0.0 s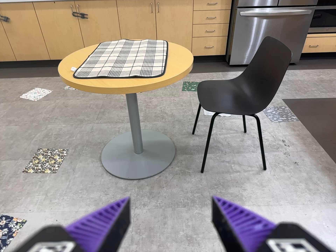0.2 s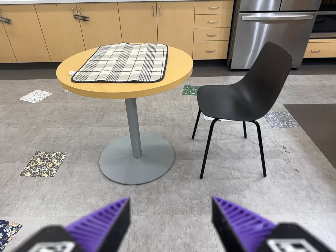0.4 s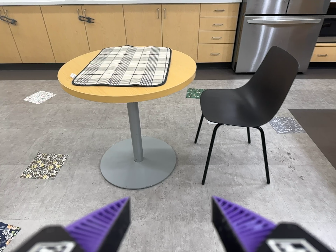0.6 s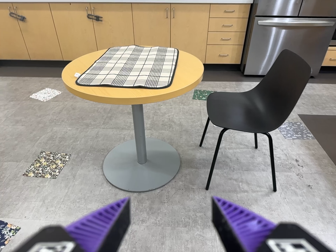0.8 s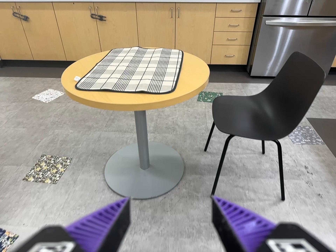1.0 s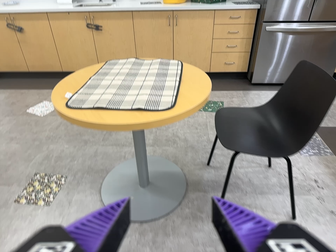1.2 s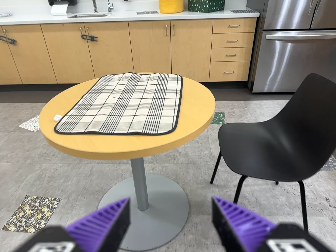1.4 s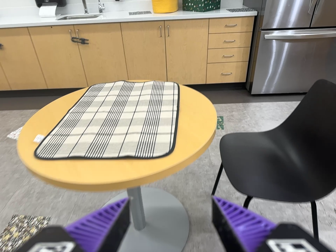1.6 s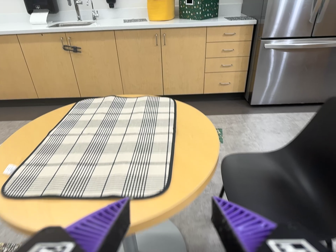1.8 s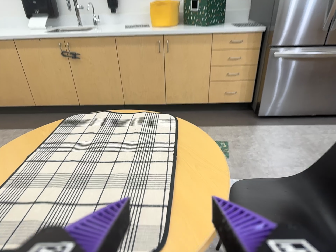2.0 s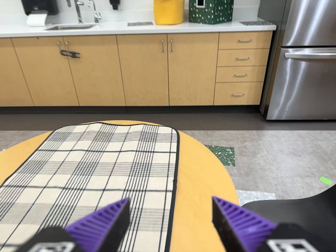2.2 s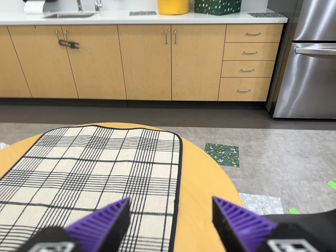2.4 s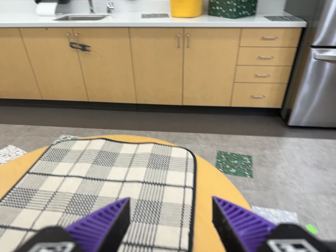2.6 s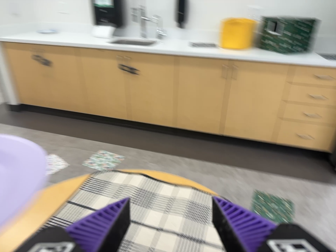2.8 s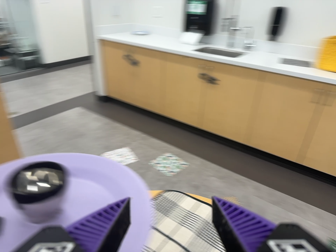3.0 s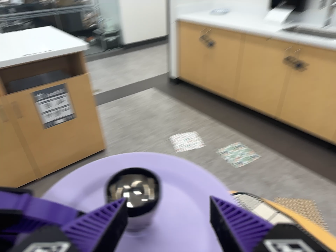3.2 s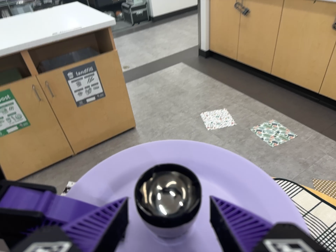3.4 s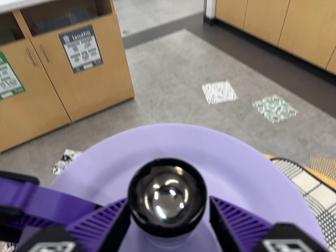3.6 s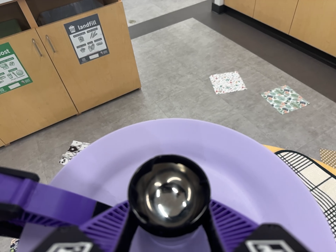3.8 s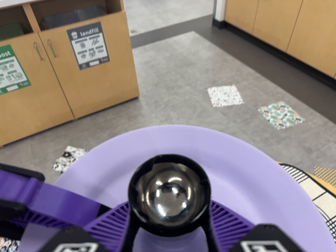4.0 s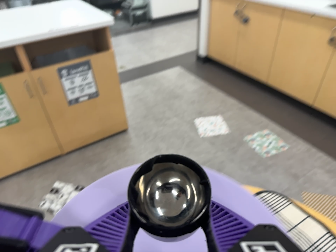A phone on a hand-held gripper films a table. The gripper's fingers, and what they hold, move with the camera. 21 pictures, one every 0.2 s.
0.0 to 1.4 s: The camera travels forward and toward the top of its view, about 50 cm, so what stands in front looms larger.
1.4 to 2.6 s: The camera pans to its left by about 10 degrees. It travels forward and toward the top of its view, about 60 cm, so what stands in front looms larger. It rolls about its line of sight by about 10 degrees, and the scene rotates clockwise.
2.6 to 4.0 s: The camera pans to its left by about 35 degrees. It travels toward the top of its view, forward and to its left, about 20 cm. Its aim tips toward the bottom of its view by about 10 degrees. It rolls about its line of sight by about 20 degrees, and the scene rotates clockwise.
The film runs forward here.
